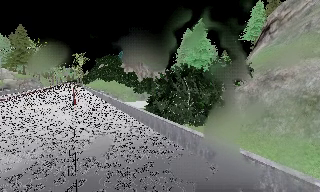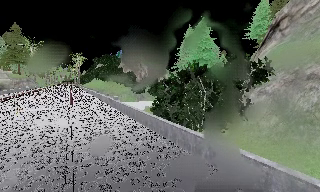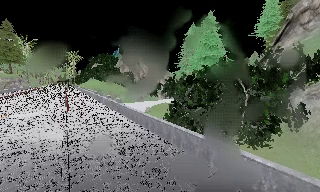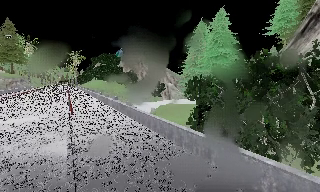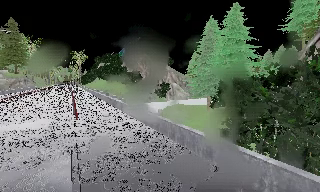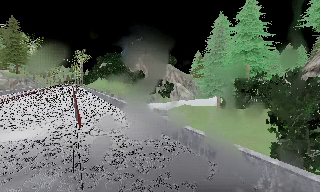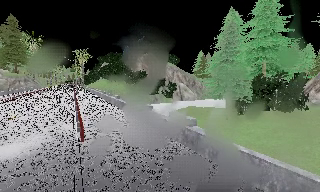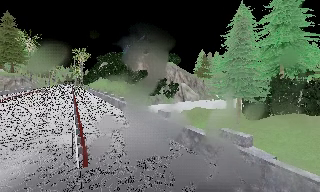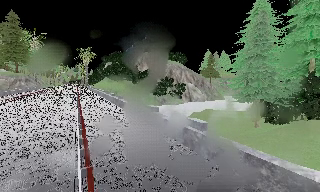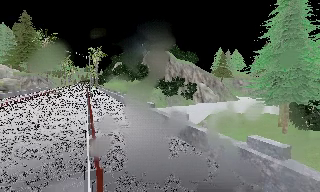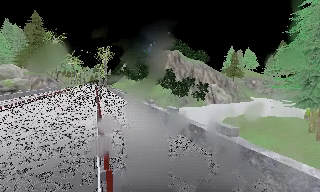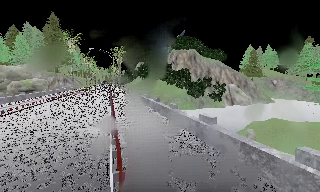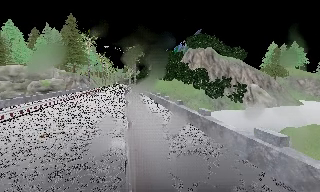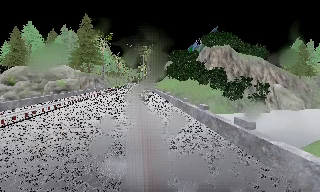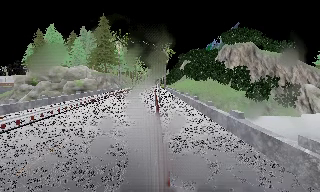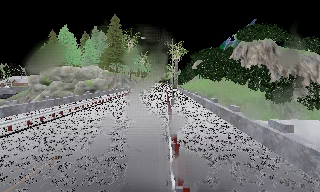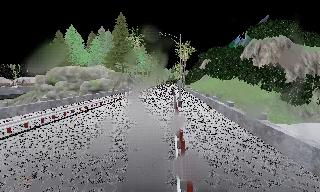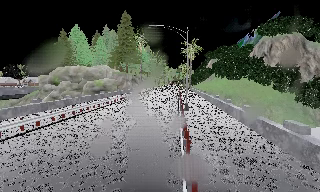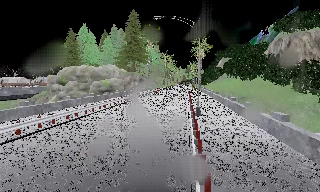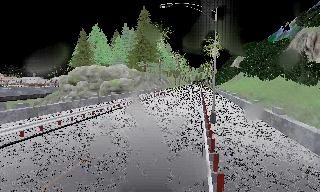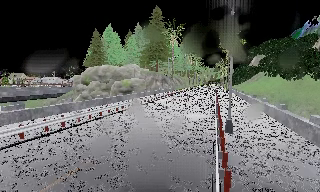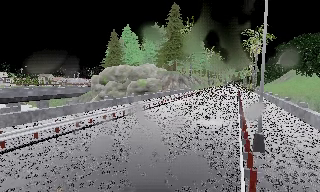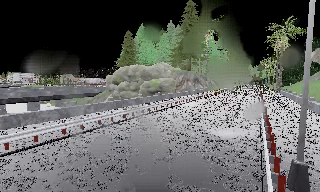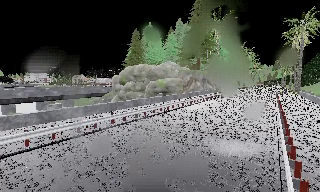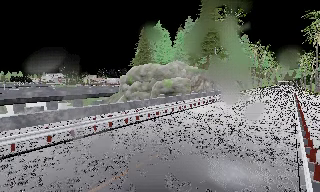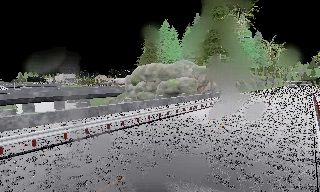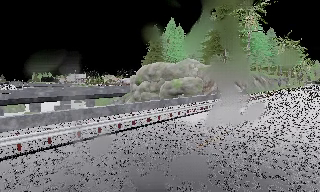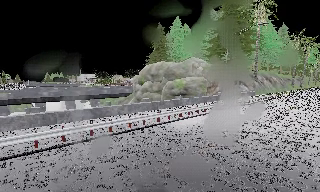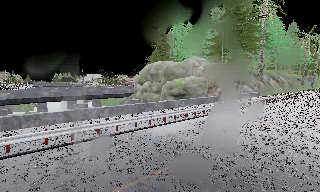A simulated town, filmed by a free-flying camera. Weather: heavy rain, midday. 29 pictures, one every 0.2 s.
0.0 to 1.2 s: The camera travels forward and to its left, about 13 m, so what stands in front looms larger.
1.2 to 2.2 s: The camera swings to its left by about 10 degrees, and the scene slides to the right. It travels forward and to its left, about 12 m, so what stands in front looms larger.
2.2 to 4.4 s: The scene slides to the right, as the camera pans about 50 degrees to its left. It travels forward, about 20 m.
4.4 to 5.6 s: The camera pans to its left, which is counterclockwise from overhead, by about 20 degrees. It travels forward and to its right, about 12 m, so what stands in front looms larger.
The film runs forward here.
